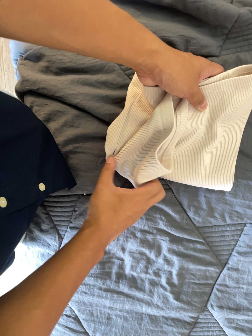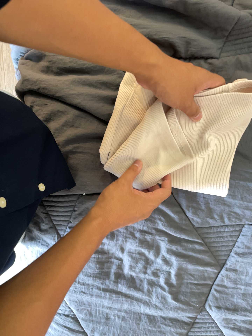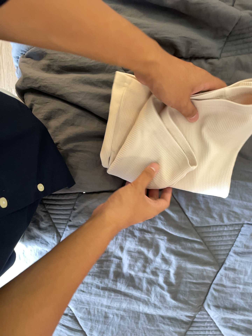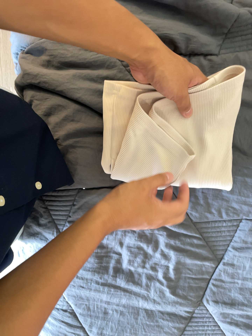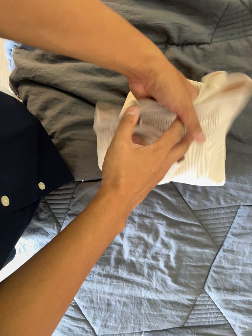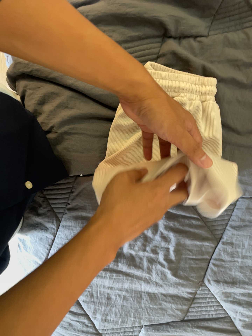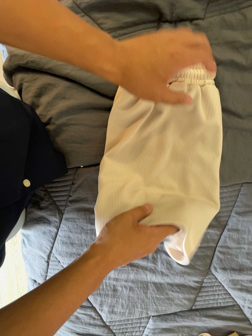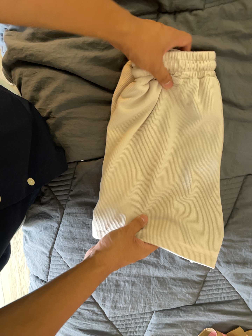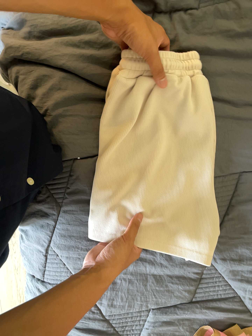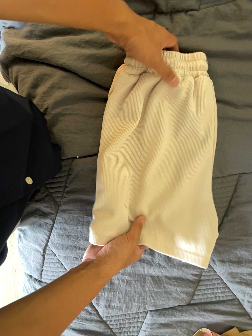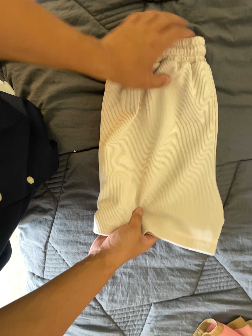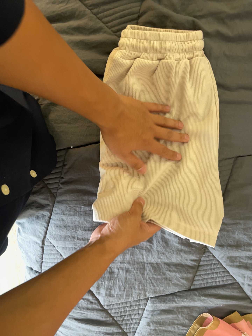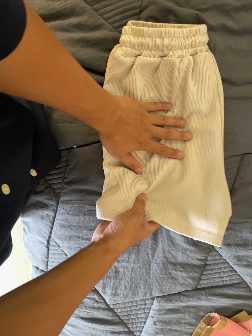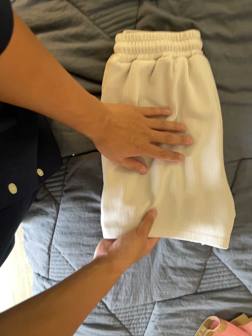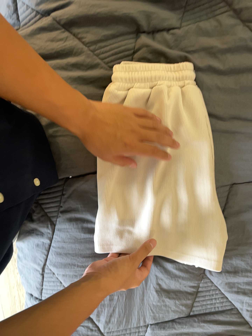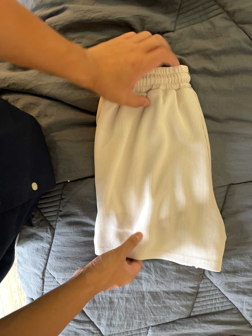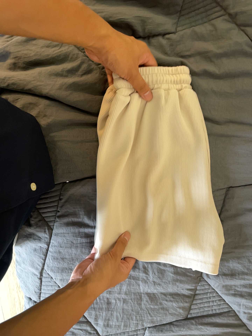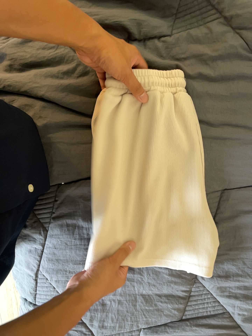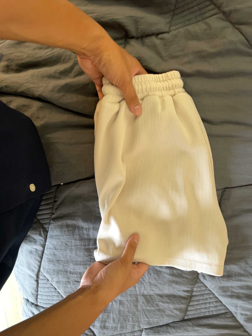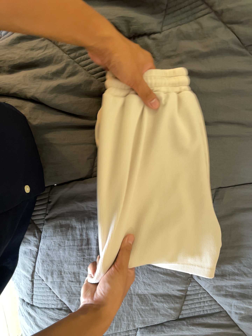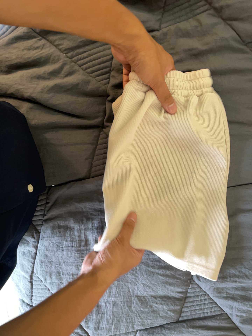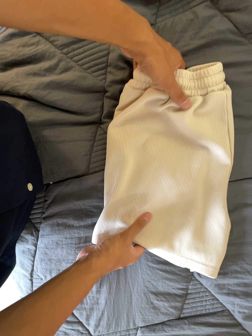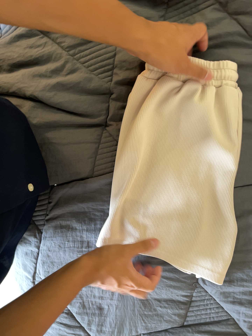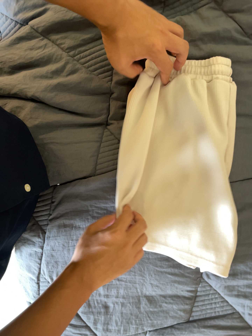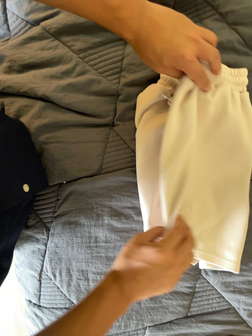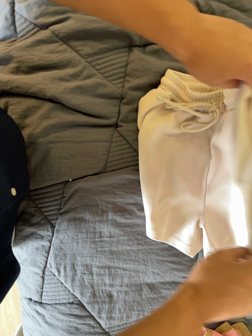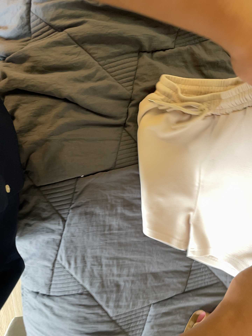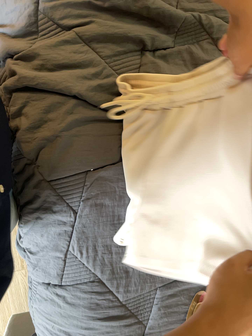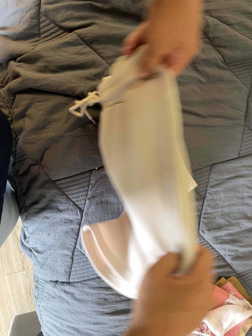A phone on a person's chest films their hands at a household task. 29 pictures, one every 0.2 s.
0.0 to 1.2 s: The camera travels toward the bottom of its view, about 6 cm, so close, fixed things drift upward.
1.2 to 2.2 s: The camera shifts only a little, or ends up much as it began.
2.2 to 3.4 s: The camera travels toward the top of its view, about 6 cm, so close, fixed things drift downward.
3.4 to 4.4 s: The camera shifts only a little, or ends up much as it began.
4.4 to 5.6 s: The camera pans to its right by about 20 degrees. It travels to its left and backward, about 30 cm.
The film runs backward here.
